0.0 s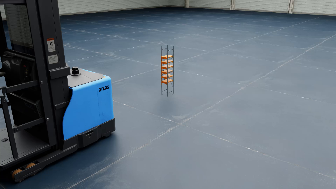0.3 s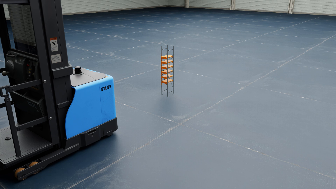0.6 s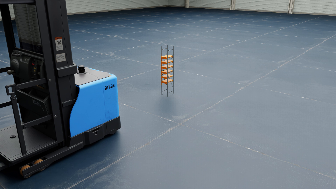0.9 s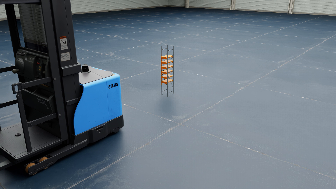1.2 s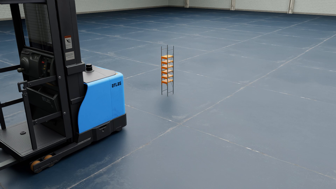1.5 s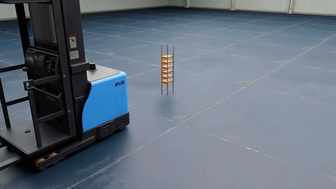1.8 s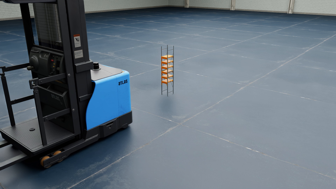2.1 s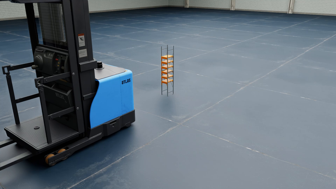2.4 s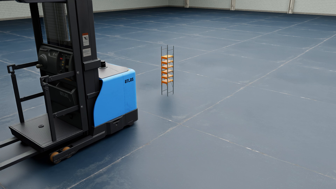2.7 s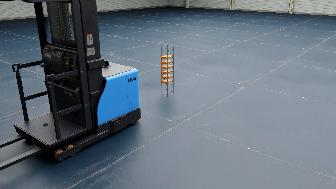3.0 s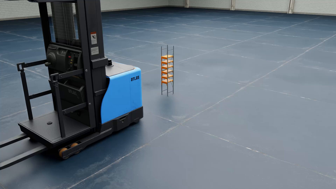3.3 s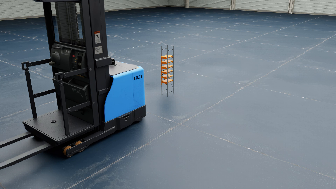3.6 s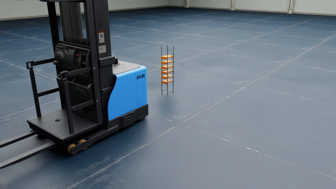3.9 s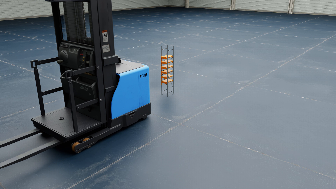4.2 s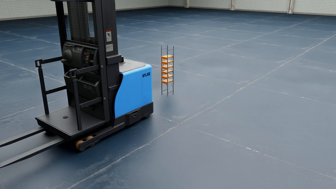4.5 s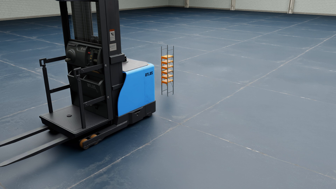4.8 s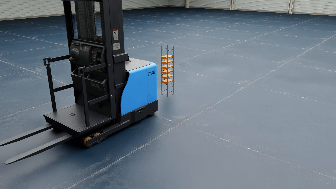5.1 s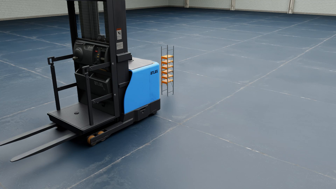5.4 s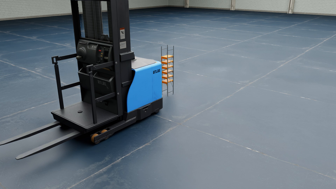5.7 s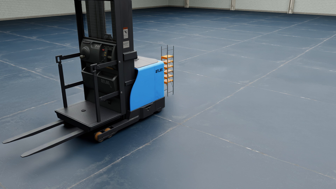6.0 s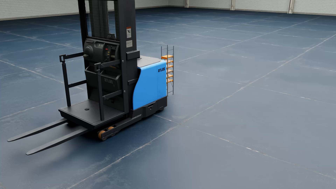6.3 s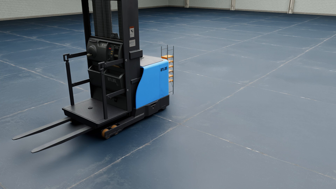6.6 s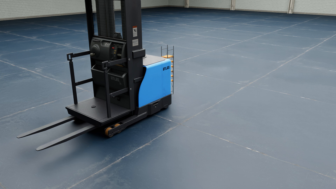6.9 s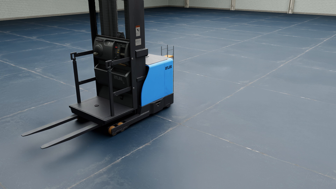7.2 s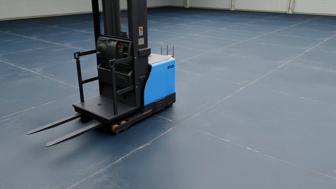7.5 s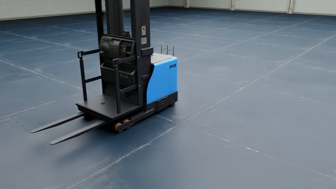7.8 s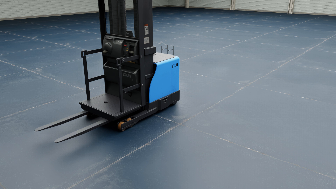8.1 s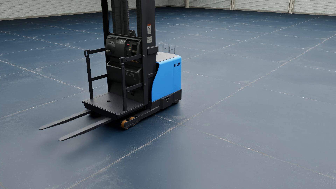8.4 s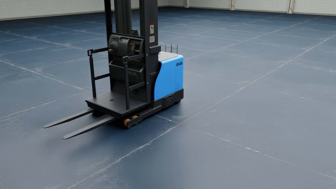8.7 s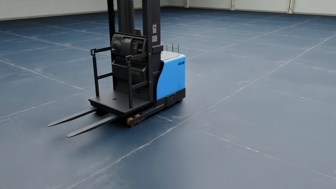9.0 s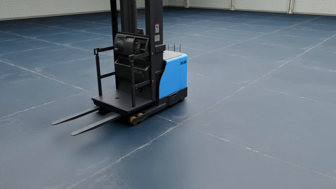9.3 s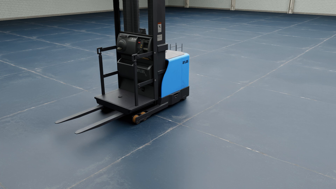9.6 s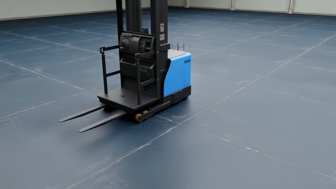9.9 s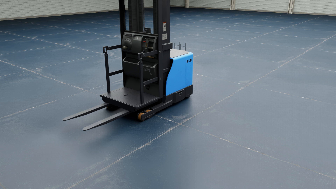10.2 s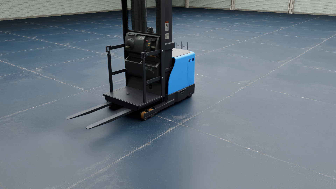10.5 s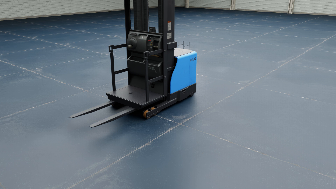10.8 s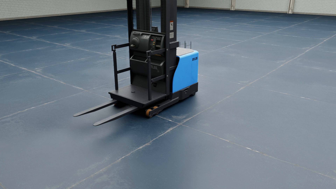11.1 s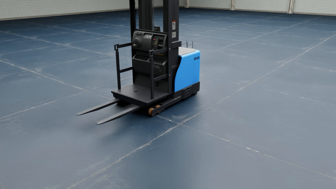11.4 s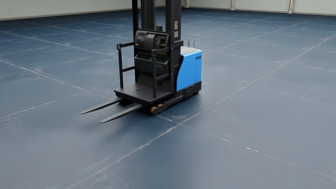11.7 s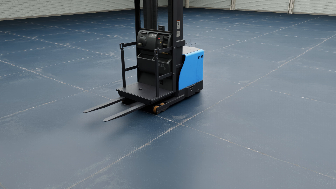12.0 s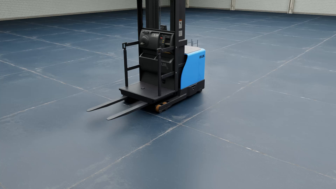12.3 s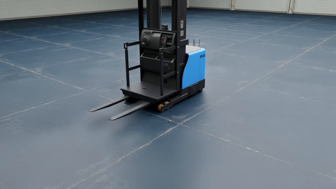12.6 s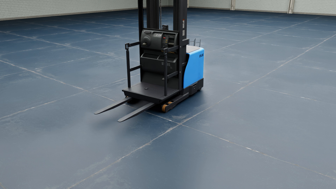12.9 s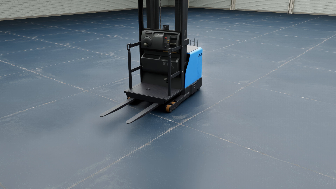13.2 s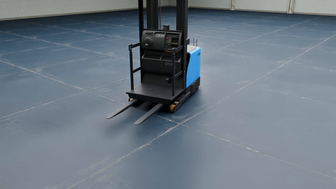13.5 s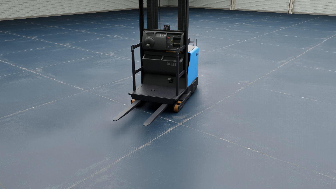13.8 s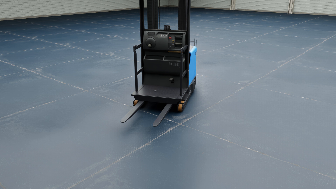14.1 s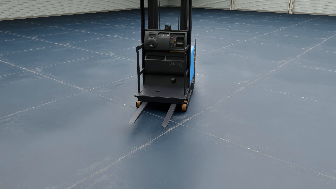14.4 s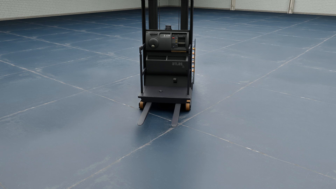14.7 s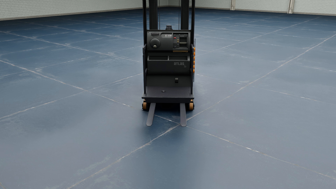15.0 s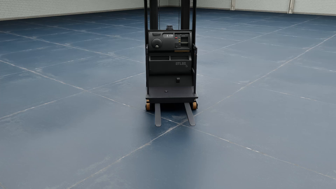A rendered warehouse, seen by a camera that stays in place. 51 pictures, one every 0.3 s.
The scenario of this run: A forklift runs into an object in its way.
